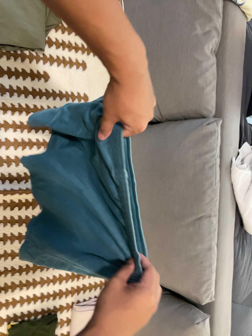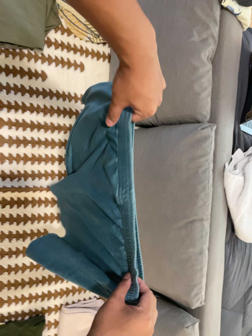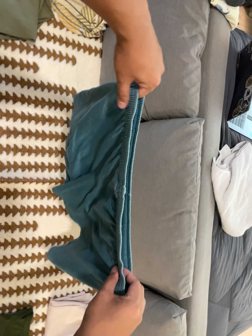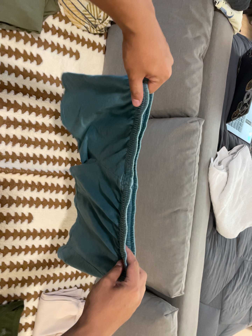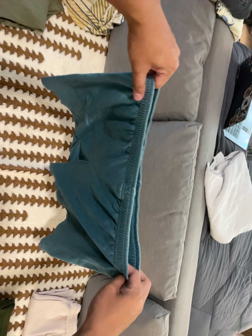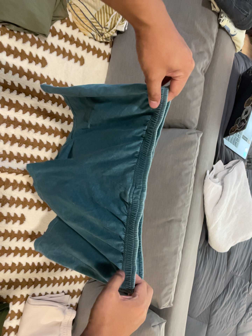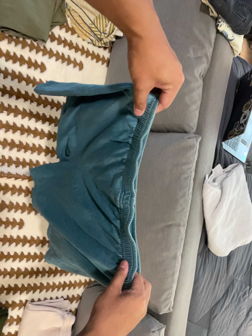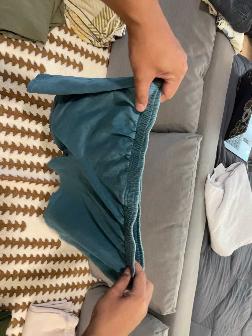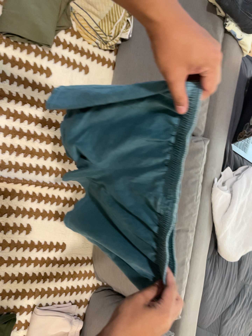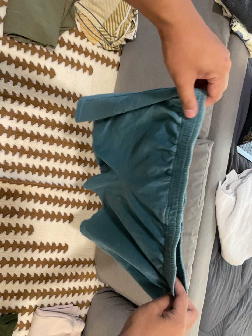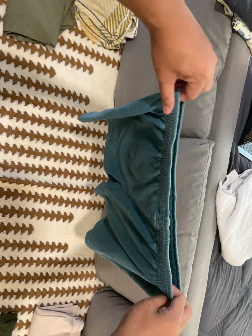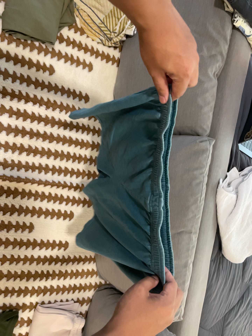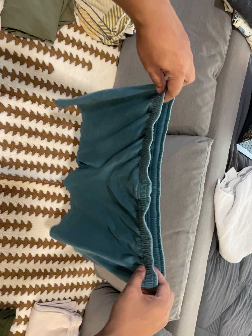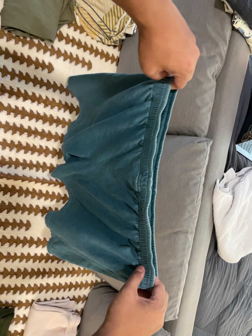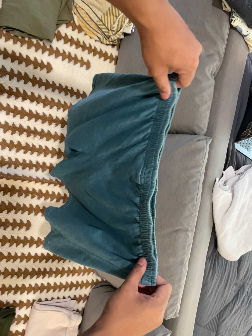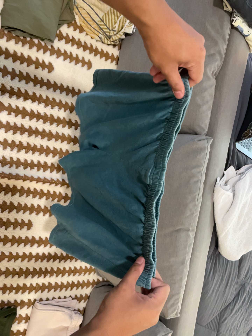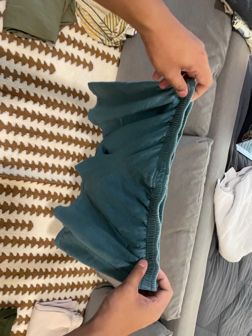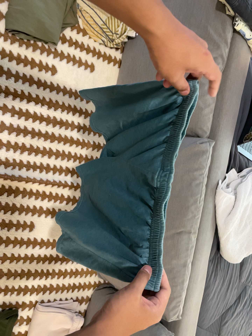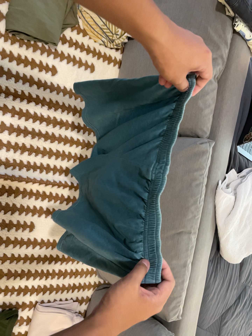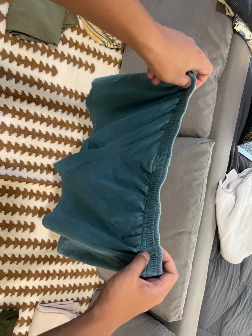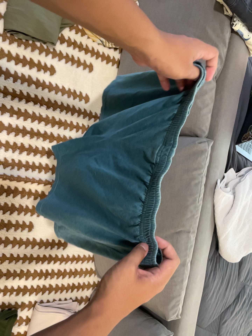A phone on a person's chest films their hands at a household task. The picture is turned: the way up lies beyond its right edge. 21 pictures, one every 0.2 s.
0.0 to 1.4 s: The camera travels toward the bottom of its view, about 8 cm. It rolls about its line of sight by about 10 degrees, and the scene rotates clockwise.
1.4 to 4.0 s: The camera shifts only a little, or ends up much as it began.
The film runs forward here.
